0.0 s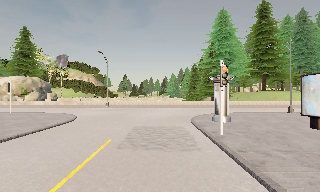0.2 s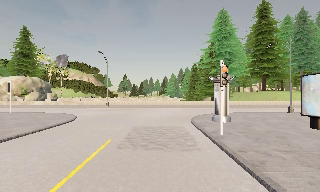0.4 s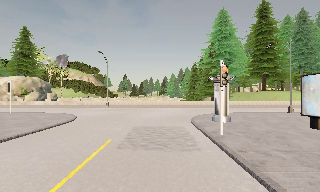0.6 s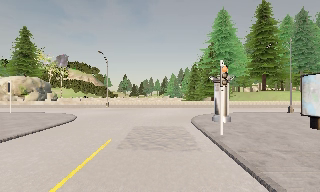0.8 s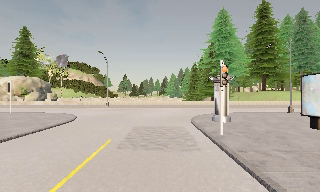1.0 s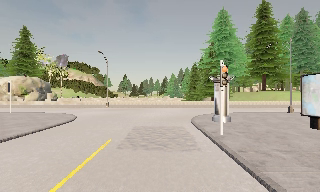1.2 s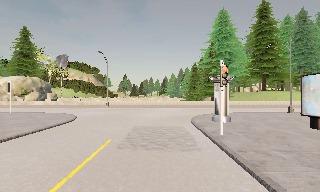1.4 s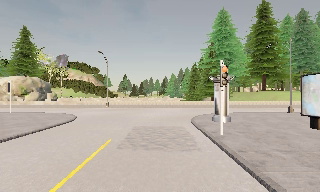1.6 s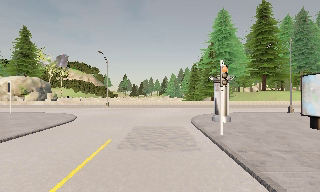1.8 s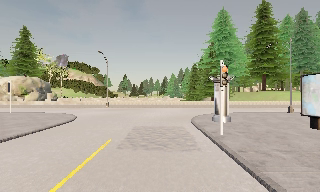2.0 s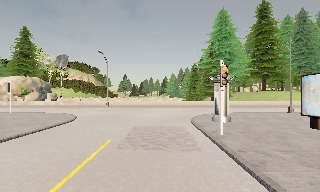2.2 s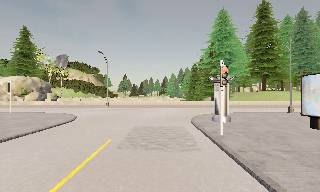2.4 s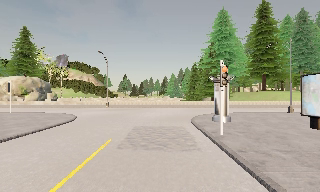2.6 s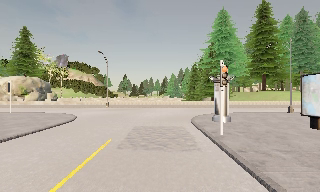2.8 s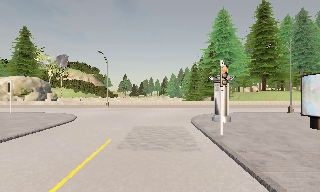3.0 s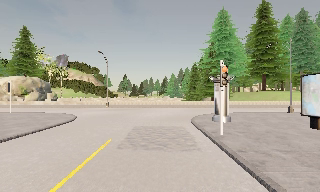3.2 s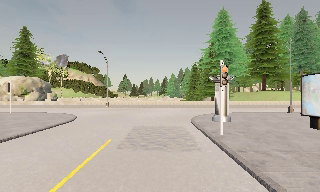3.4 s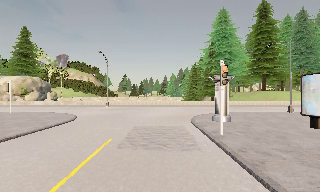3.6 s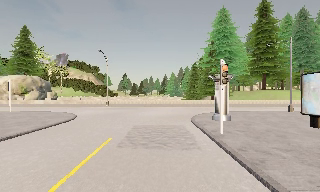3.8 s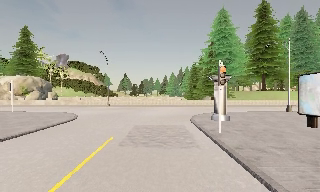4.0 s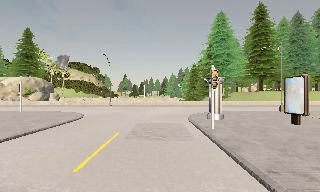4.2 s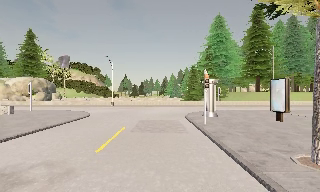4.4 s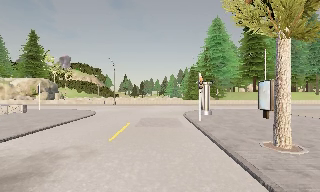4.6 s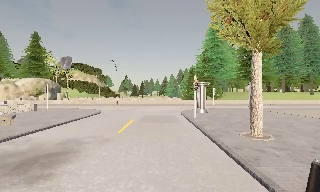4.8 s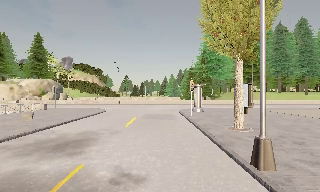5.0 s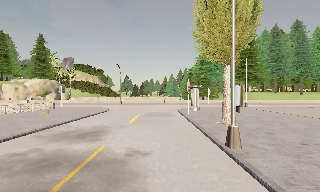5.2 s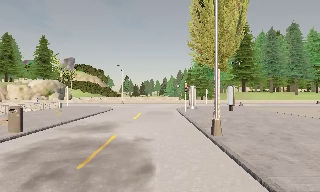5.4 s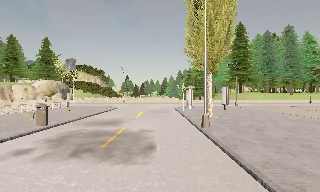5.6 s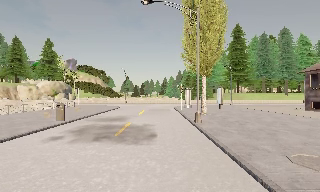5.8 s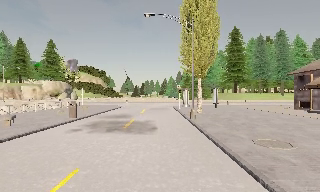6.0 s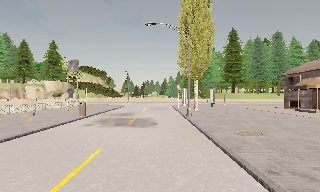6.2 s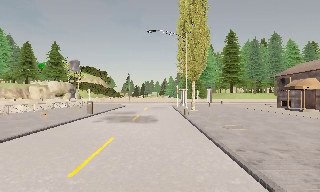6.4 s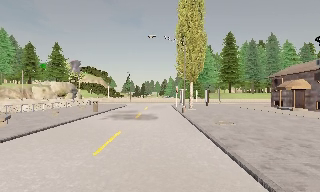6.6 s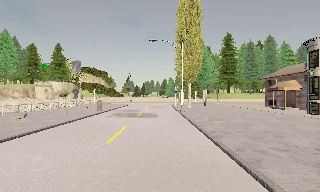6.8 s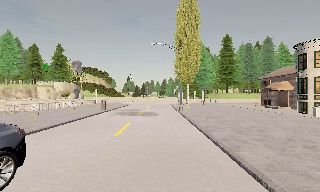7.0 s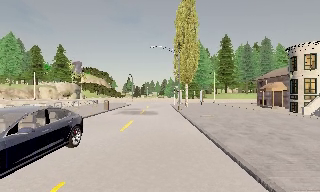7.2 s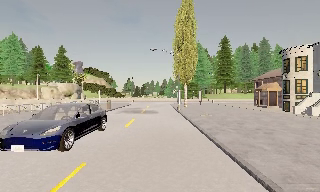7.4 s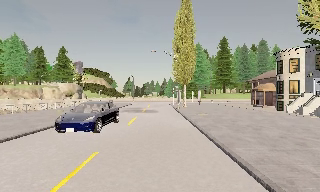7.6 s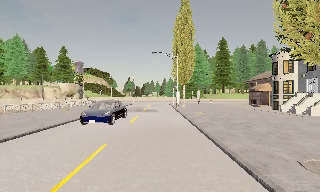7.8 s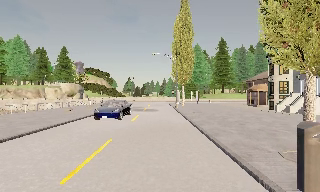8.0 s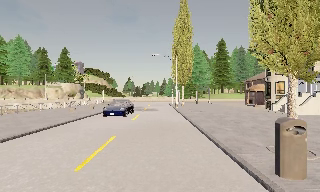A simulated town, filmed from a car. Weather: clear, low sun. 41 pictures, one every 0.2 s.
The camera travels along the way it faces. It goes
backward.
0.0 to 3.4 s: The camera keeps its place and its aim.
3.4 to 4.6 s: The camera travels backward, about 5 m, so what stands in front gets smaller. It gains speed.
4.6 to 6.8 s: The camera travels backward, about 16 m, so what stands in front gets smaller.
6.8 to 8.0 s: The camera travels backward, about 5 m, so what stands in front gets smaller. It loses speed.
The film runs backward here.
